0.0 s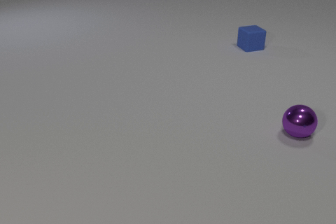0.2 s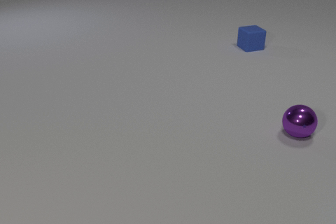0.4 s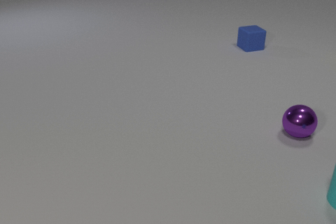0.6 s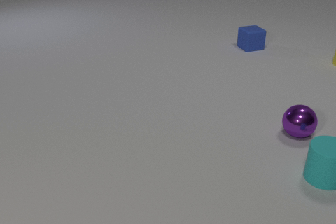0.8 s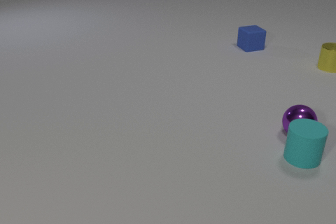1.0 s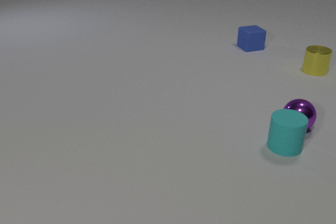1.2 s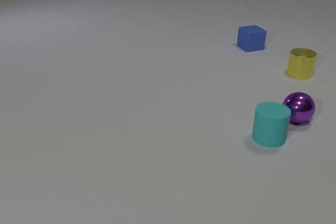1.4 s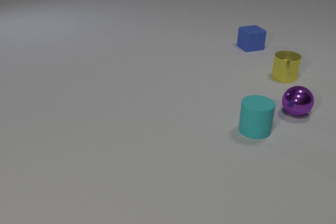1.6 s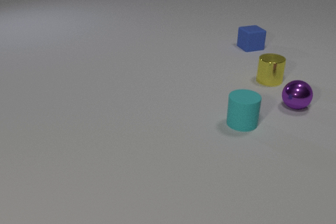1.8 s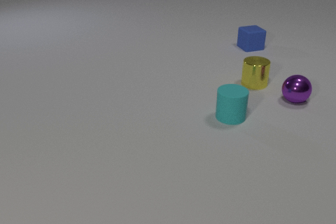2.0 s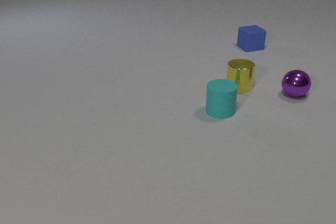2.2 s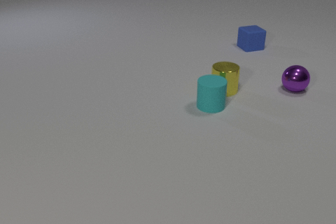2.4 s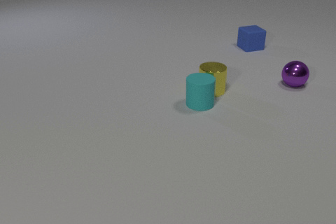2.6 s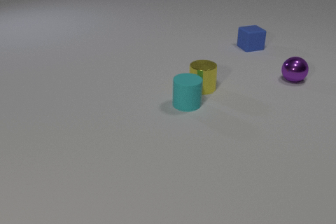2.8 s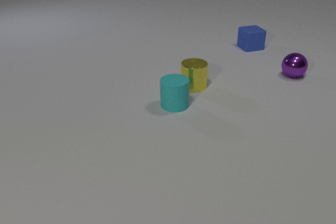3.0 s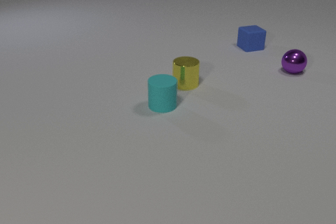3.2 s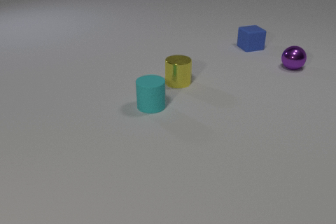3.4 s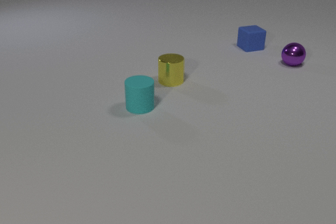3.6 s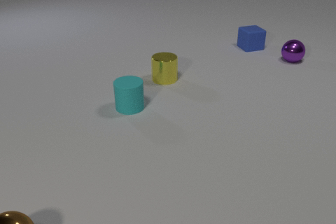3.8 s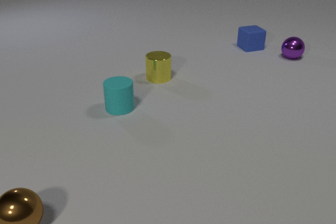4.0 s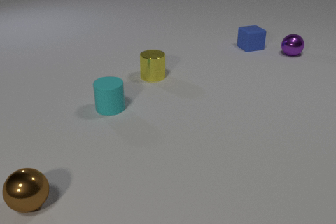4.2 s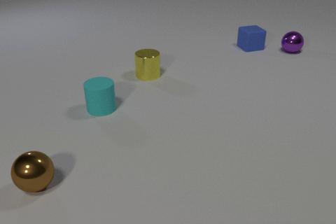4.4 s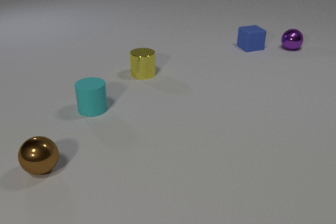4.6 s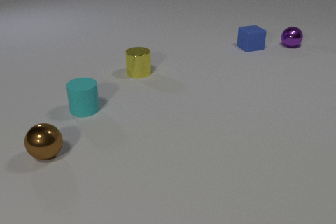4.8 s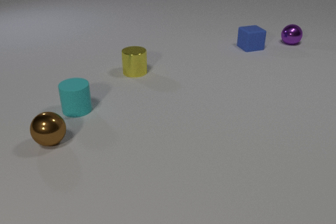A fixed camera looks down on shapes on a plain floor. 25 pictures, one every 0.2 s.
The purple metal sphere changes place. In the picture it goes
away from the camera.
The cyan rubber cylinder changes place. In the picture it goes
to the left.
0.0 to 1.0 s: The cyan rubber cylinder comes in at the right edge, slides away from the camera and to the left. The purple metal sphere rolls away from the camera. The yellow metal cylinder comes in at the right edge, slides toward the camera and to the left. The cyan rubber cylinder and the purple metal sphere collide.
1.0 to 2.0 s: The cyan rubber cylinder slides to the left and away from the camera. The purple metal sphere rolls away from the camera. The yellow metal cylinder slides to the left and toward the camera.
2.0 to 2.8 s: The cyan rubber cylinder slides to the left. The purple metal sphere rolls away from the camera. The yellow metal cylinder slides to the left. The cyan rubber cylinder and the yellow metal cylinder collide.
2.8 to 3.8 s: The cyan rubber cylinder slides to the left. The purple metal sphere rolls away from the camera. The yellow metal cylinder slides to the left and away from the camera. The brown metal sphere comes in at the bottom edge, rolls away from the camera.
3.8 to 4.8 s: The cyan rubber cylinder slides to the left. The purple metal sphere rolls away from the camera. The yellow metal cylinder slides to the left and away from the camera. The brown metal sphere rolls away from the camera.
How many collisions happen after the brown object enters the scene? 0.
How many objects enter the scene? 3.
What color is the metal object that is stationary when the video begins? purple.
